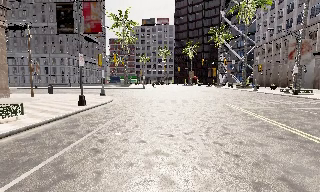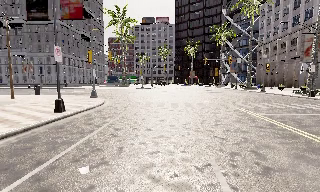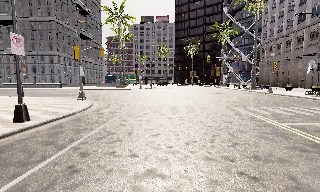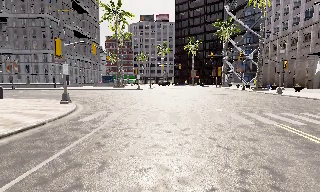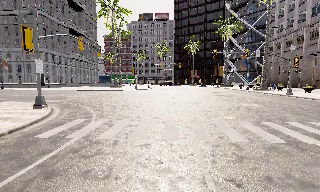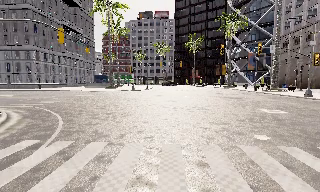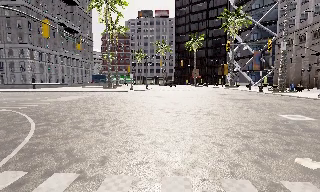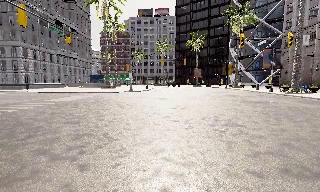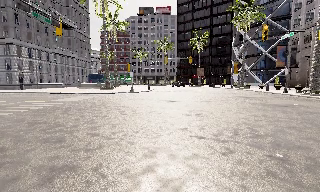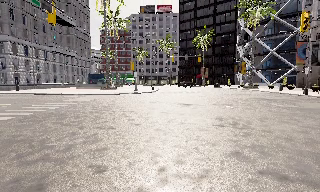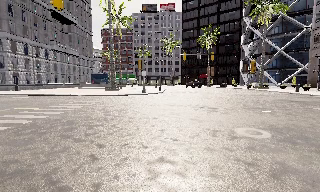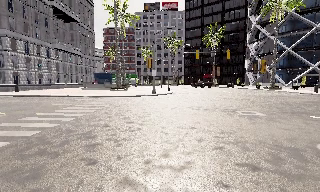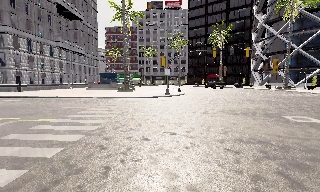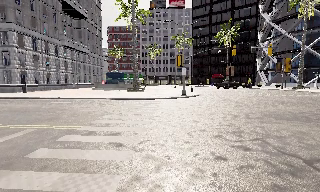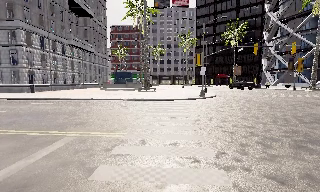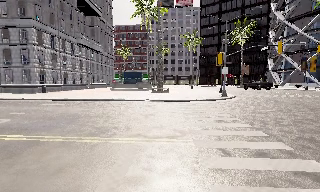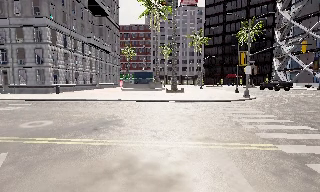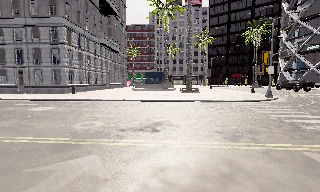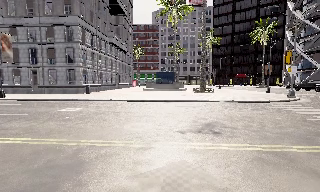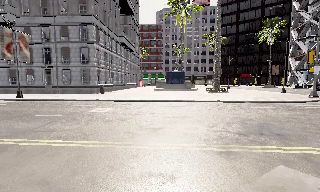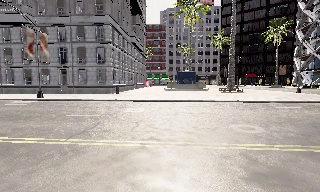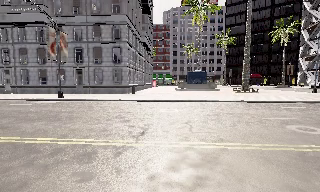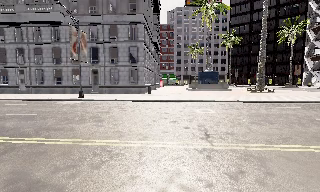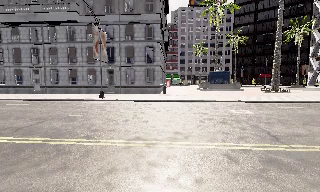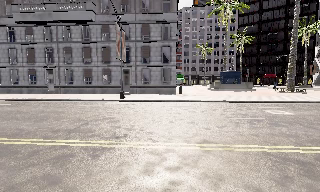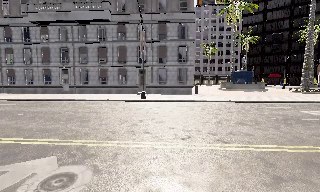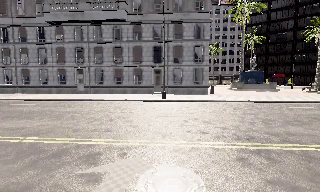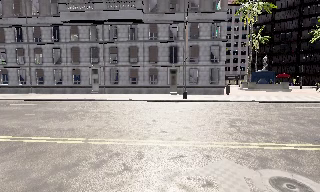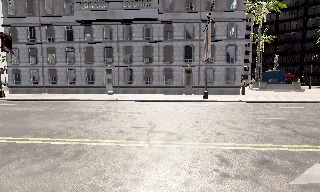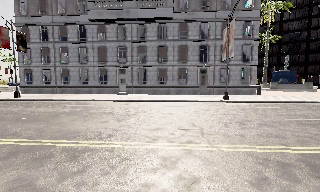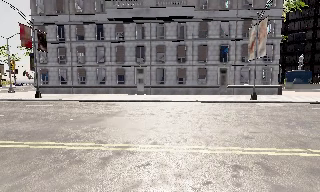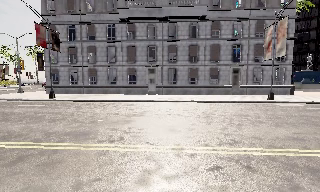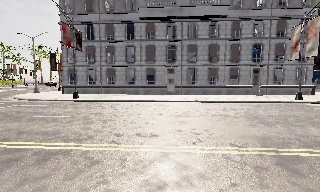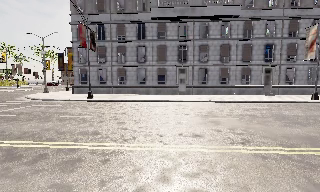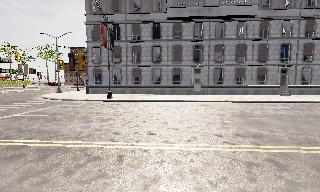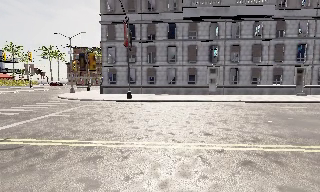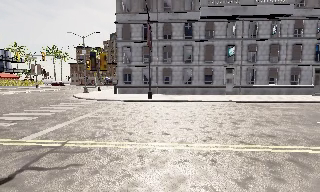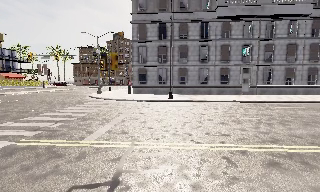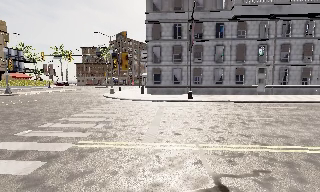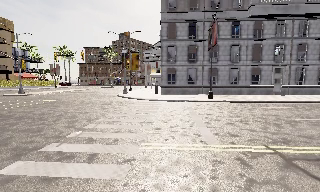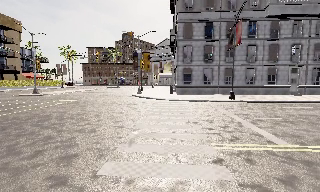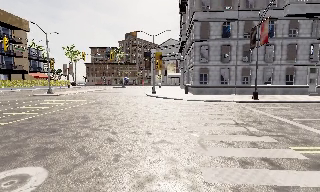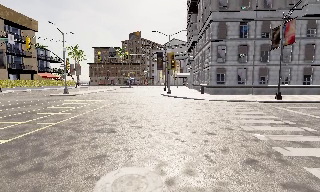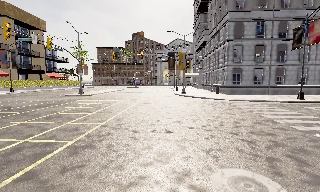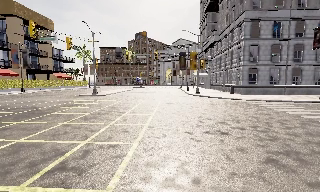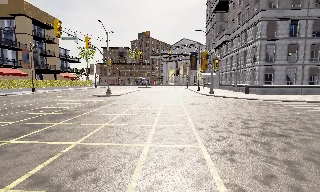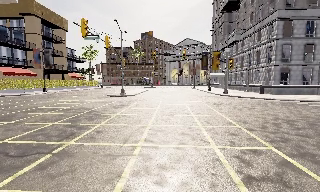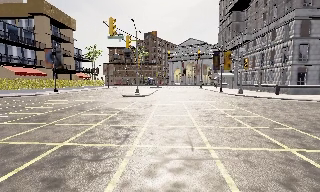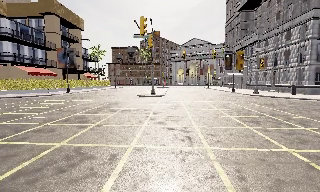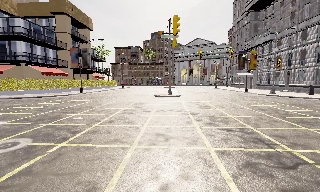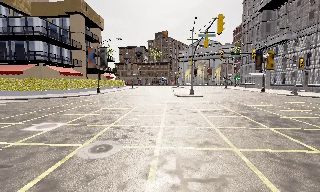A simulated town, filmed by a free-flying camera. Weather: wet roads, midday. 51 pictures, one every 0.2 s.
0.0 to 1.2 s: The camera travels forward, about 13 m, so what stands in front looms larger.
1.2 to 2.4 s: The camera travels forward and to its left, about 13 m, so what stands in front looms larger.
2.4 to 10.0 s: The camera travels to its left, about 75 m, so close, fixed things drift to the right.
The film runs backward here.
